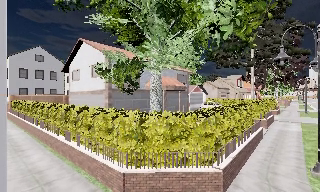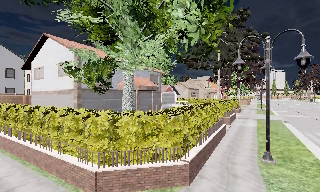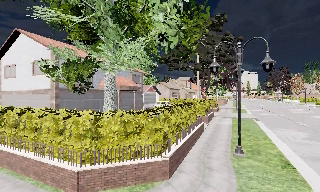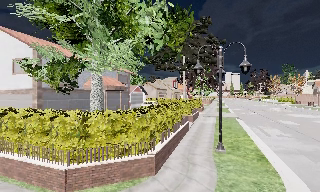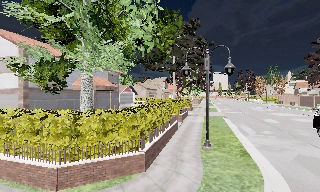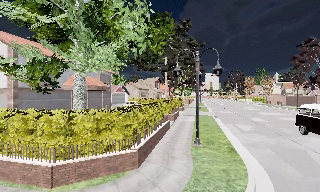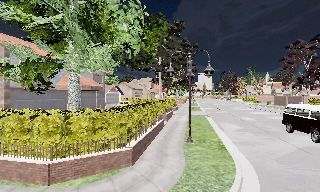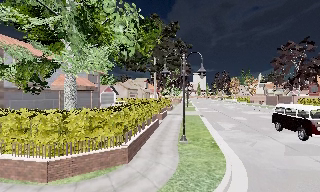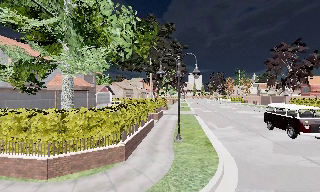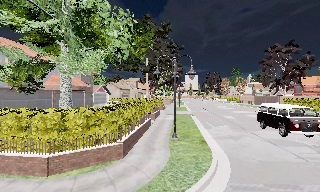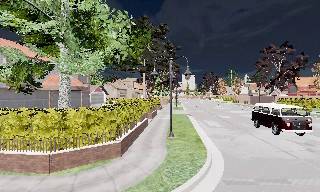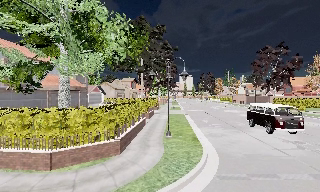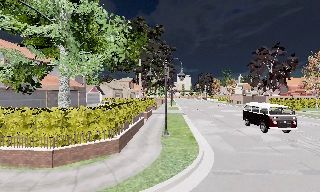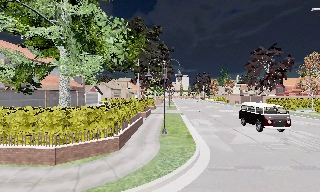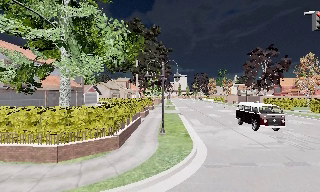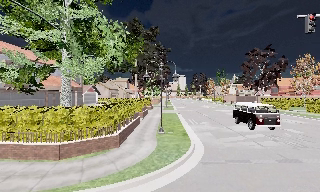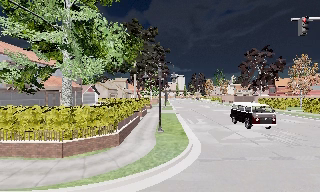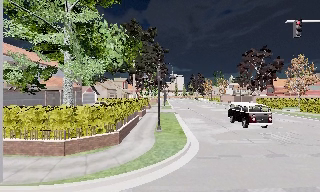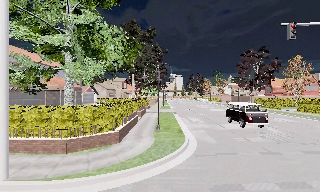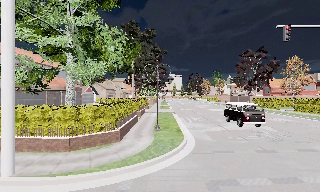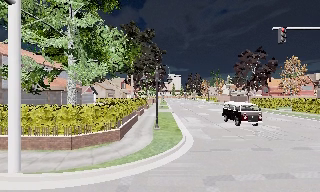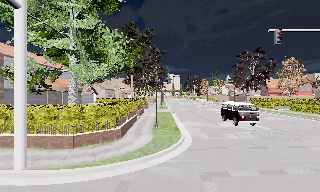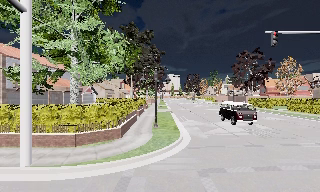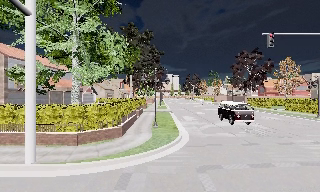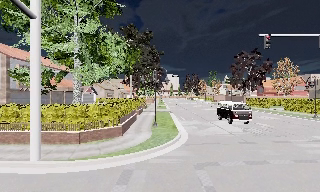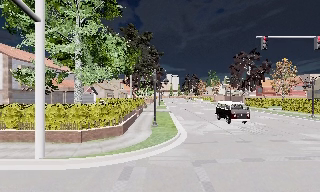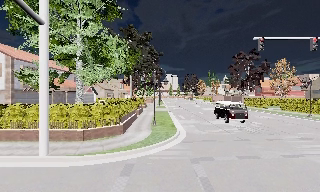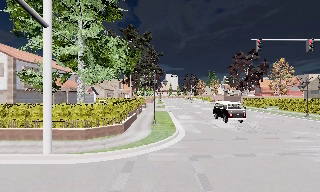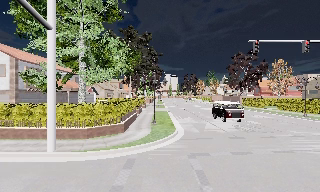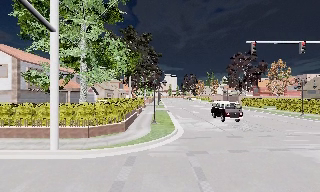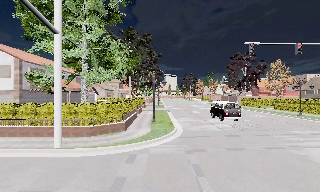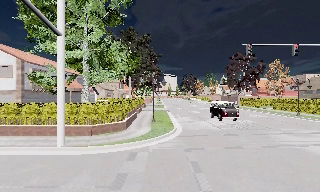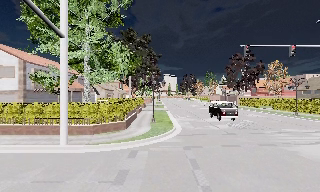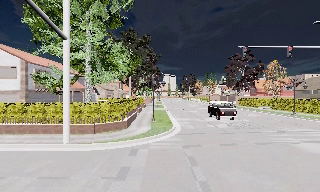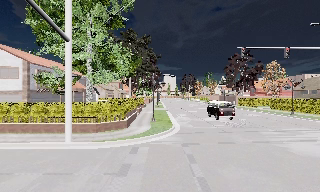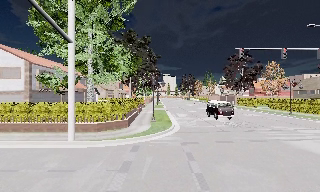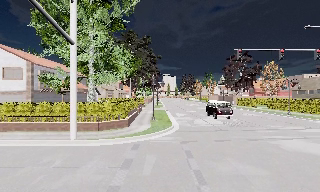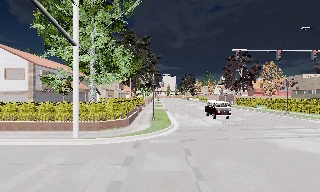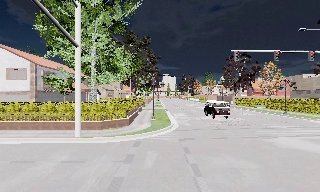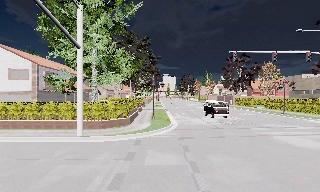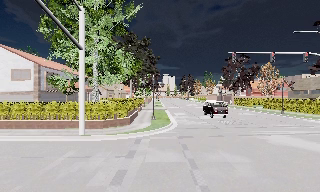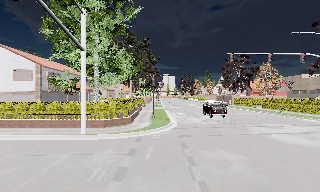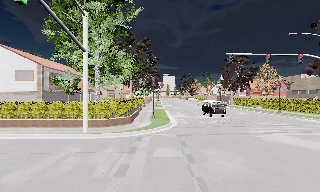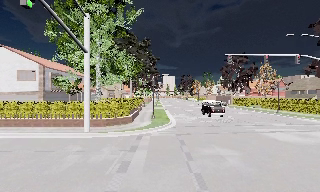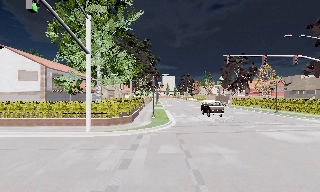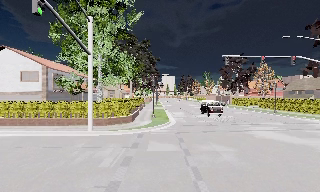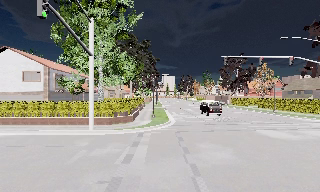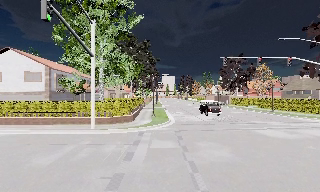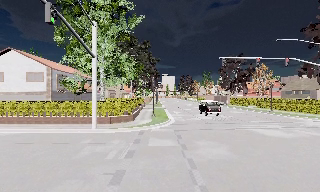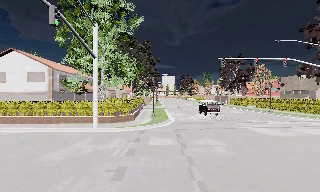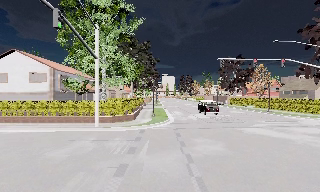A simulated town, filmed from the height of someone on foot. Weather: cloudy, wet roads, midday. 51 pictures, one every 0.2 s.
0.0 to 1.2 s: The camera pans to its right, which is clockwise from overhead, by about 30 degrees. It travels backward, about 1.5 m, so what stands in front gets smaller.
1.2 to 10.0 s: The camera pans to its right, which is clockwise from overhead, by about 15 degrees. It travels backward, about 11 m, so what stands in front gets smaller.
The film runs backward here.
